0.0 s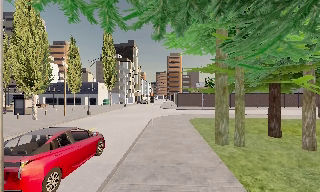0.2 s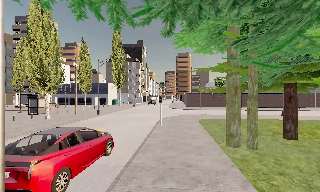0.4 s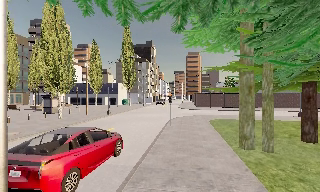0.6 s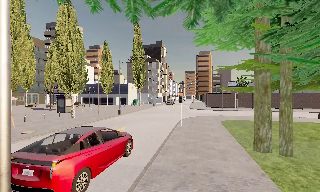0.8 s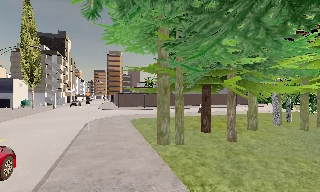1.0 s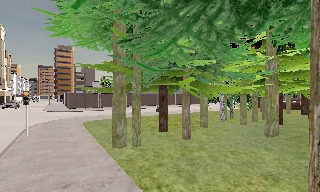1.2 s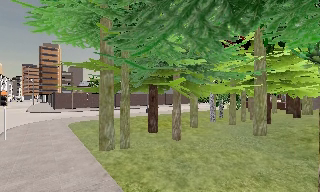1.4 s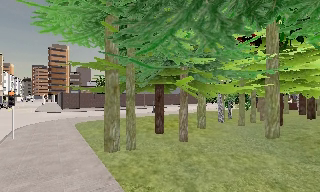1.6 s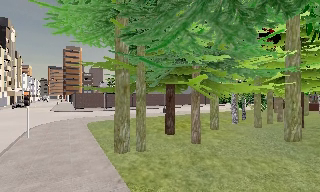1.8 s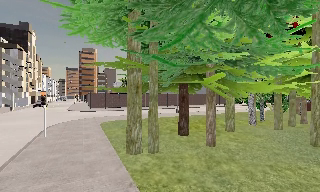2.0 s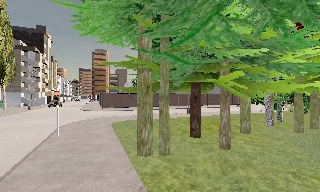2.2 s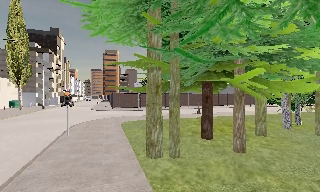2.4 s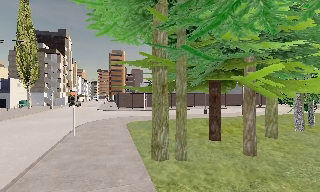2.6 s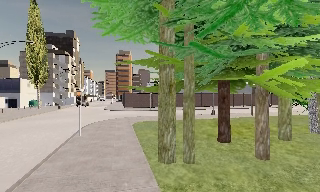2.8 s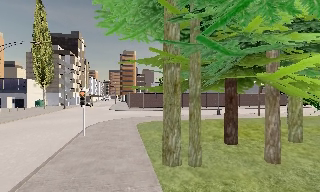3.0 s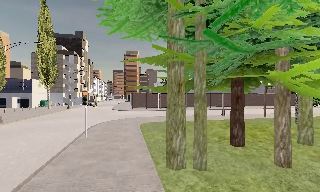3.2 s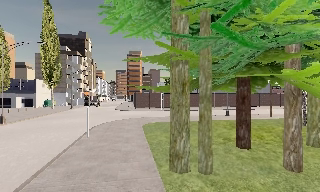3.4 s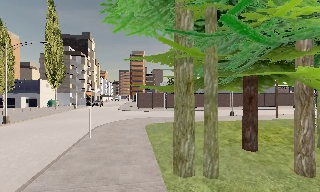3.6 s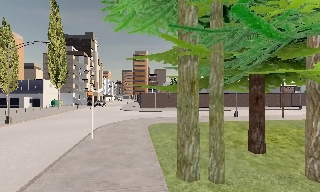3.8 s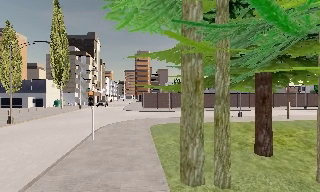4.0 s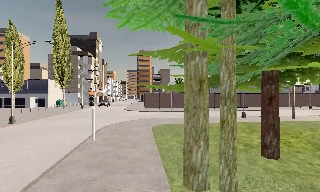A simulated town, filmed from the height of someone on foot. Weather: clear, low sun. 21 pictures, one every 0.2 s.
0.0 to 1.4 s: The camera swings to its right by about 35 degrees, and the scene slides to the left. It travels forward, about 1.5 m.
1.4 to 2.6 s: The camera swings to its left by about 20 degrees, and the scene slides to the right. It travels forward, about 1.5 m, so what stands in front looms larger.
2.6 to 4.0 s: The camera travels forward, about 1.5 m, so what stands in front looms larger.
The film runs forward here.
